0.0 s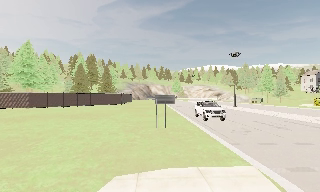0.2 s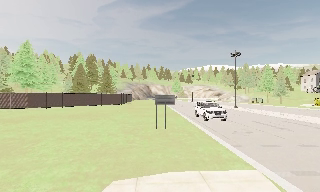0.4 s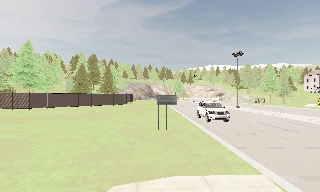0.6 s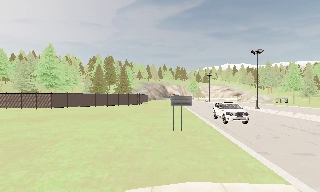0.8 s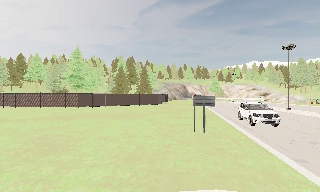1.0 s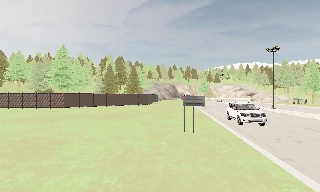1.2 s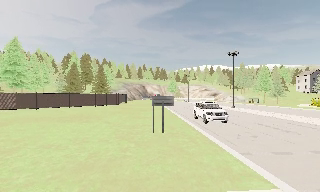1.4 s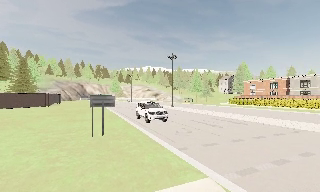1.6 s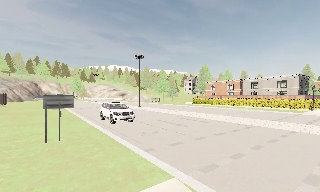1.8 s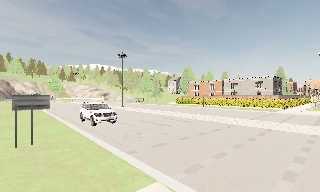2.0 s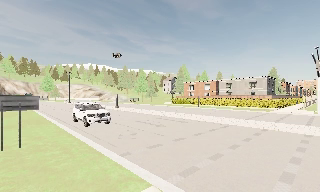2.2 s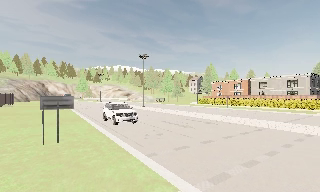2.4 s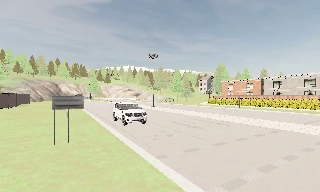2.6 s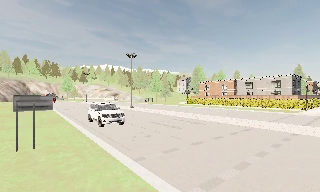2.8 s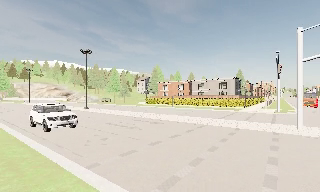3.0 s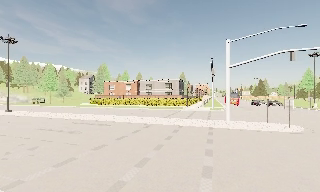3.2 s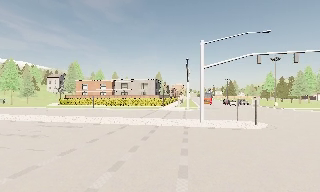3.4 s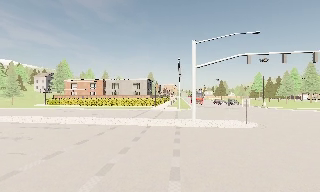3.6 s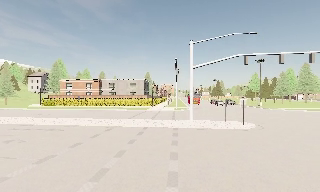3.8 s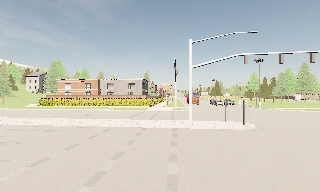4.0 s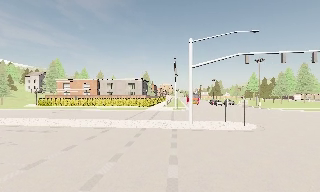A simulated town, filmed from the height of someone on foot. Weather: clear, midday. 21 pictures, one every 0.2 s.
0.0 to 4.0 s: The scene slides to the left, as the camera pans about 80 degrees to its right. It travels forward, about 4.5 m.
The film runs forward here.
